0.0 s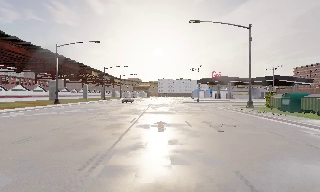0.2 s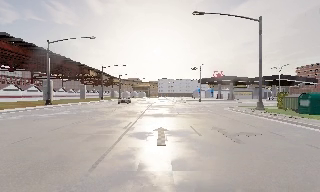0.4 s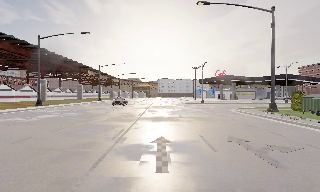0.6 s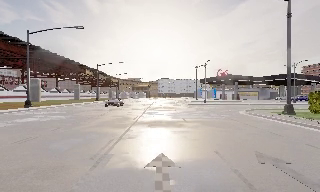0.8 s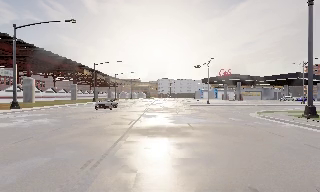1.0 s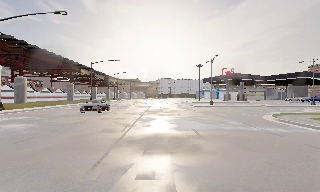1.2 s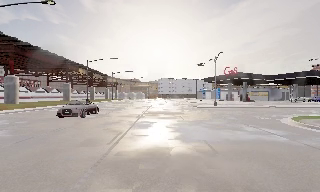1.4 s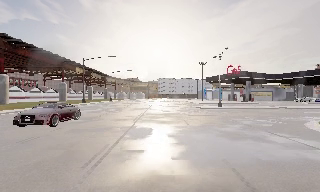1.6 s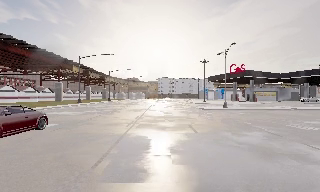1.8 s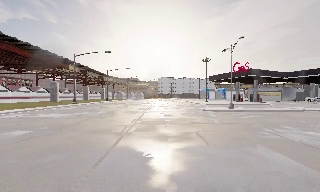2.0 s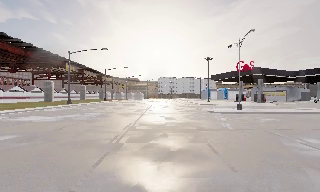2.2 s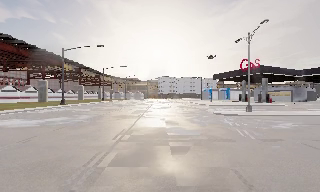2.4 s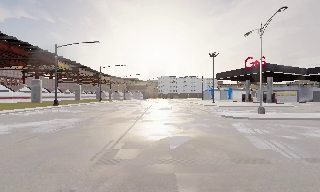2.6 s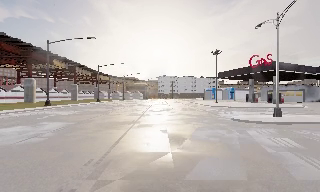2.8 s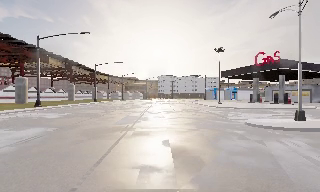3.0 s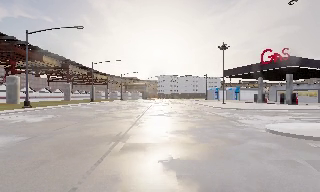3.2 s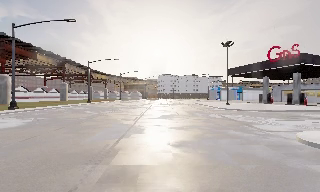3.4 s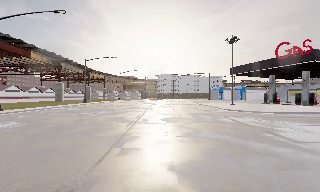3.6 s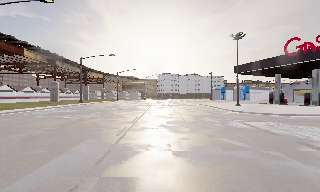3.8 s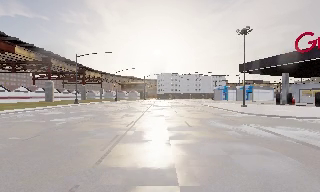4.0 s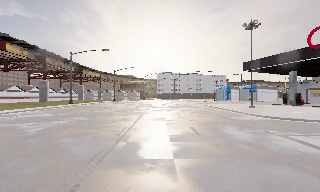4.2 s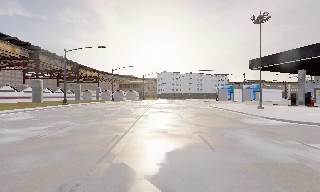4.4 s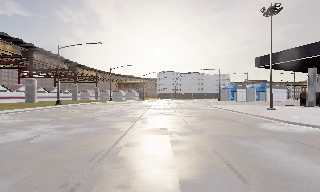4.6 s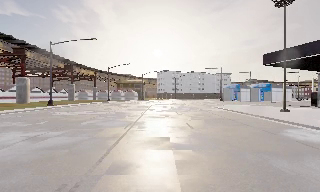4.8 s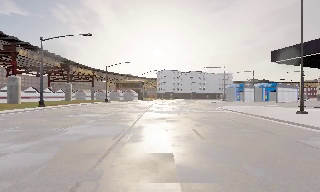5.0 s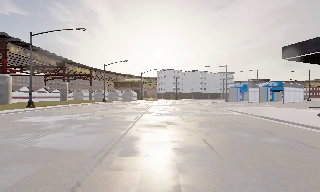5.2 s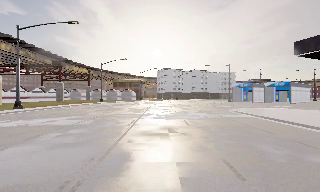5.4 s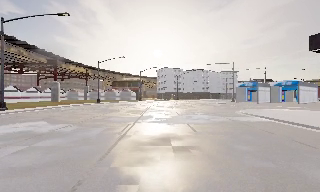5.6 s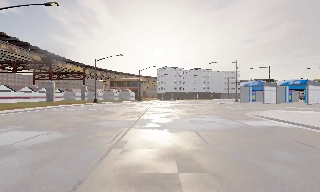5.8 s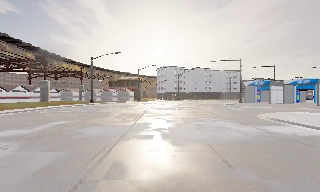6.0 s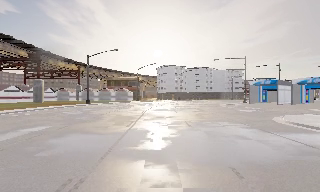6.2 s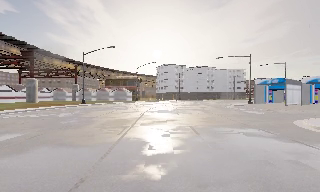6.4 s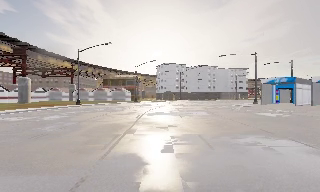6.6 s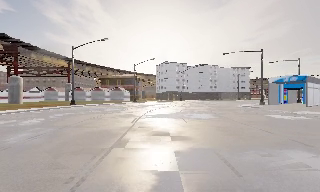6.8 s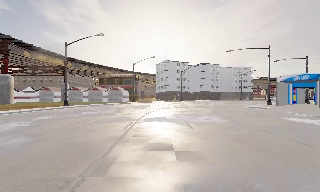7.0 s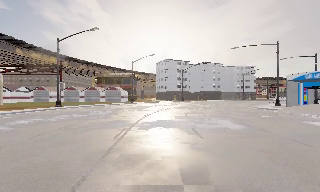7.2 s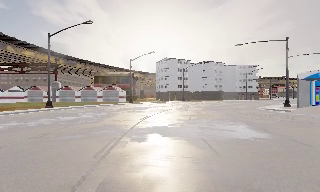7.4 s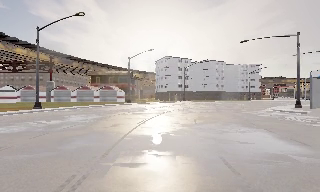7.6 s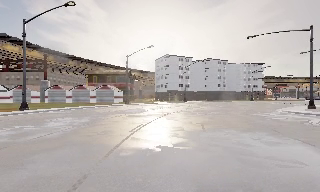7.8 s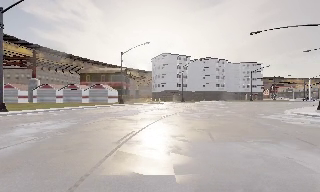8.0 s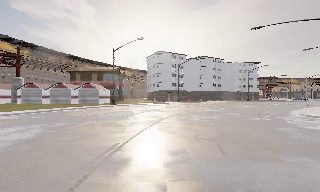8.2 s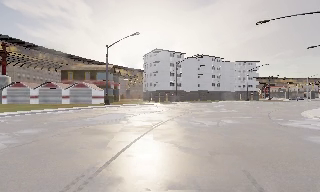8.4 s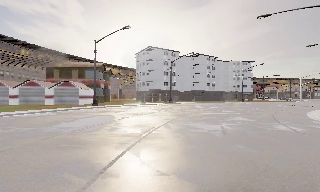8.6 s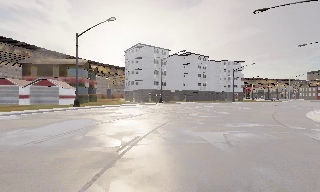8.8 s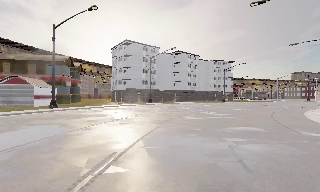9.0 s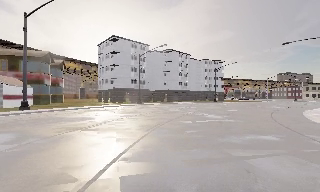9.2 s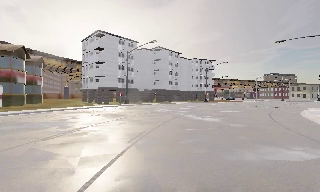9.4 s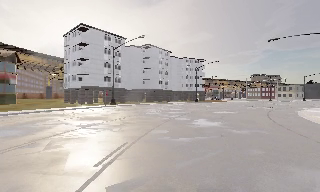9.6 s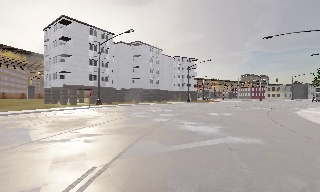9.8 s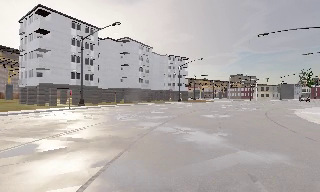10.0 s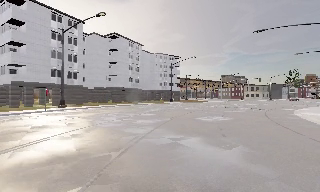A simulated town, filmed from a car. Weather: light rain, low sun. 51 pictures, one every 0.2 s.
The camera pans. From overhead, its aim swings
clockwise.
The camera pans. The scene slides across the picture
to the left.
0.0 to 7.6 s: The camera travels forward, about 75 m, so what stands in front looms larger.
7.6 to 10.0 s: The camera swings to its right by about 35 degrees, and the scene slides to the left. It travels forward, about 25 m.
The film runs forward here.
